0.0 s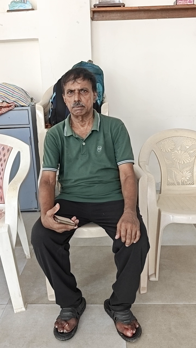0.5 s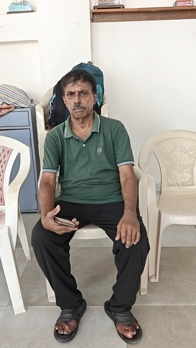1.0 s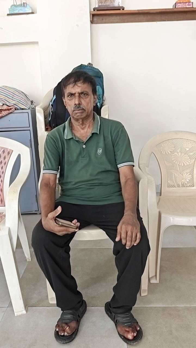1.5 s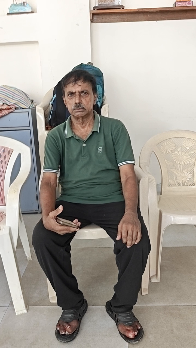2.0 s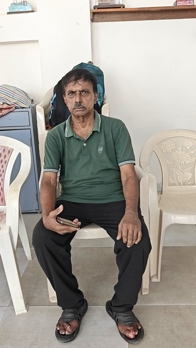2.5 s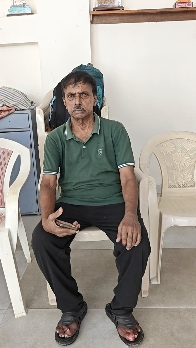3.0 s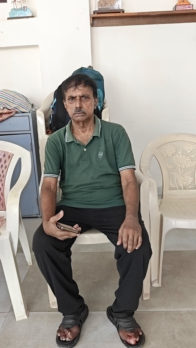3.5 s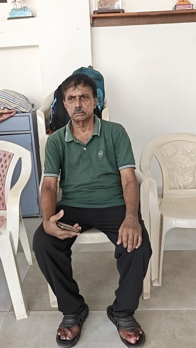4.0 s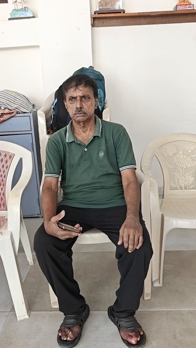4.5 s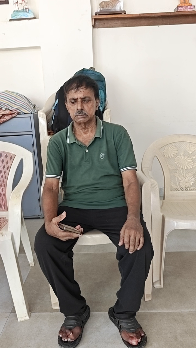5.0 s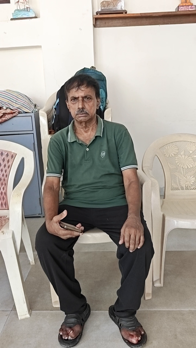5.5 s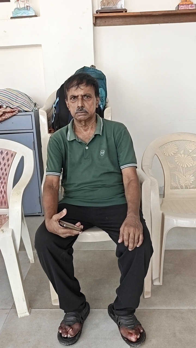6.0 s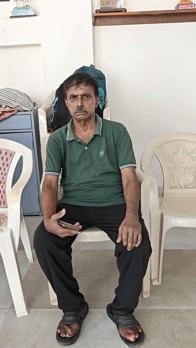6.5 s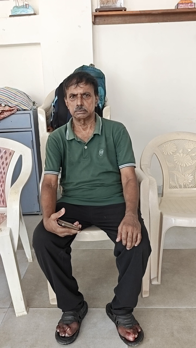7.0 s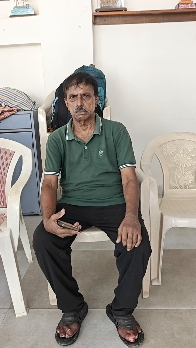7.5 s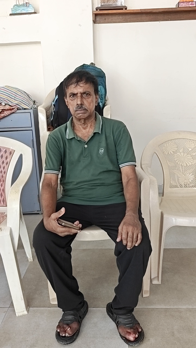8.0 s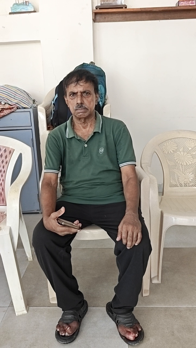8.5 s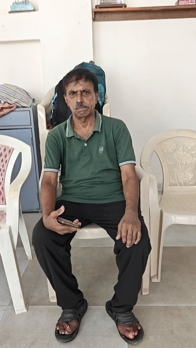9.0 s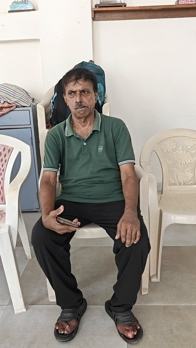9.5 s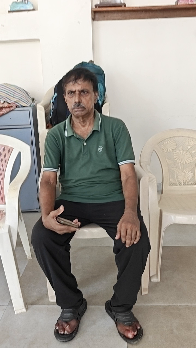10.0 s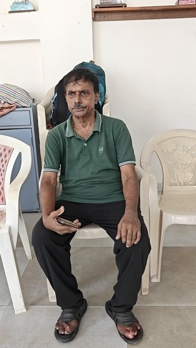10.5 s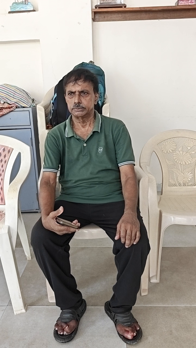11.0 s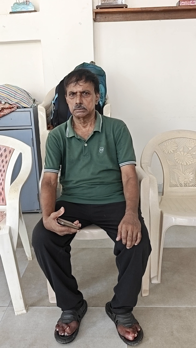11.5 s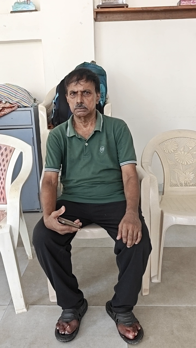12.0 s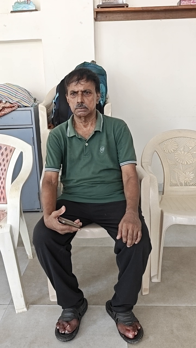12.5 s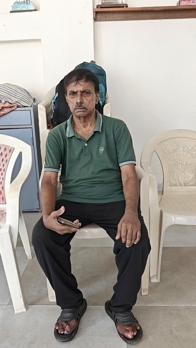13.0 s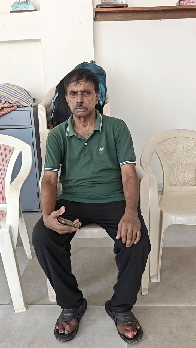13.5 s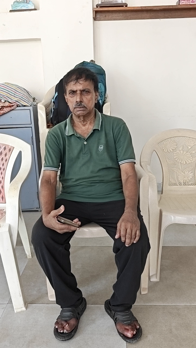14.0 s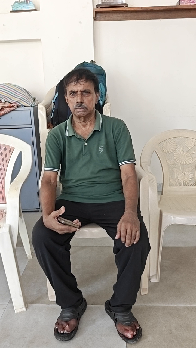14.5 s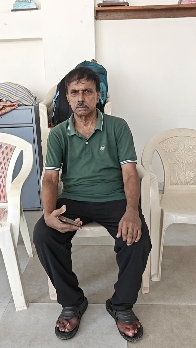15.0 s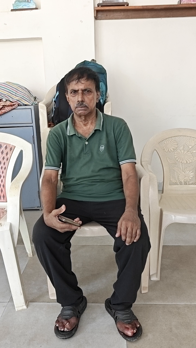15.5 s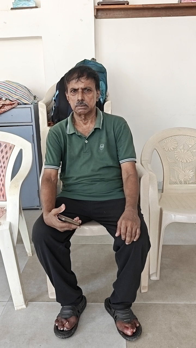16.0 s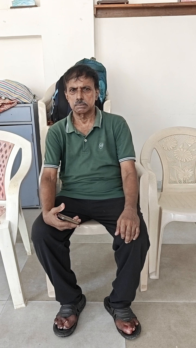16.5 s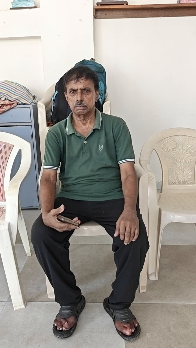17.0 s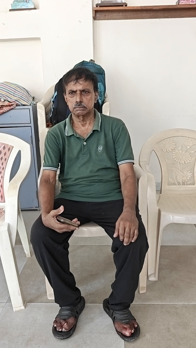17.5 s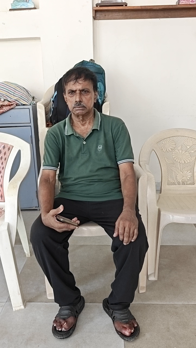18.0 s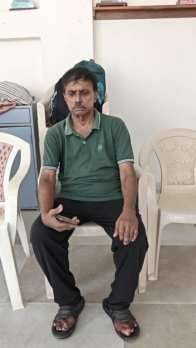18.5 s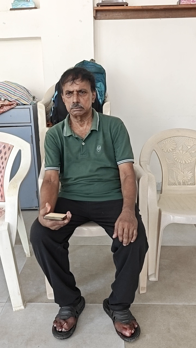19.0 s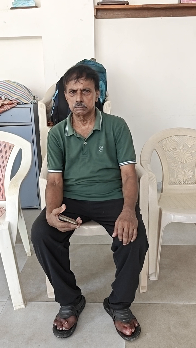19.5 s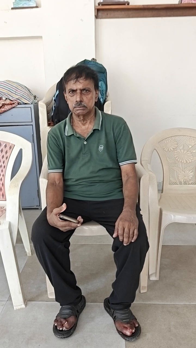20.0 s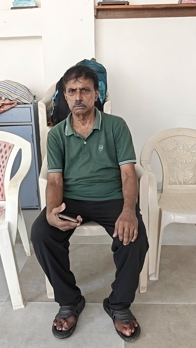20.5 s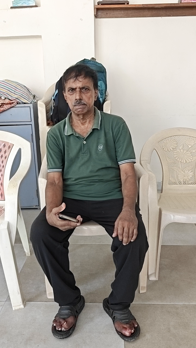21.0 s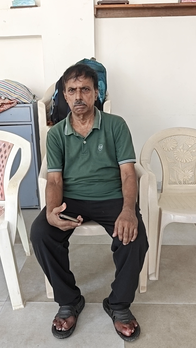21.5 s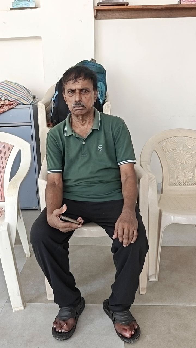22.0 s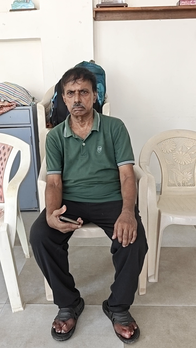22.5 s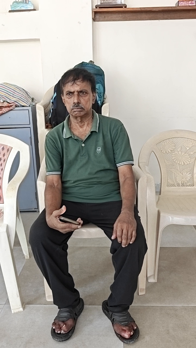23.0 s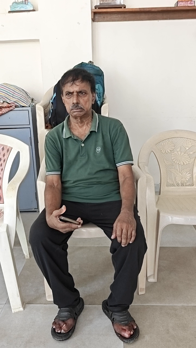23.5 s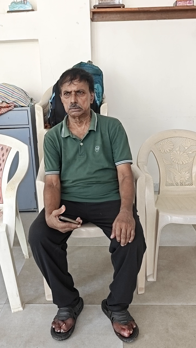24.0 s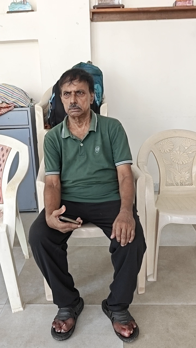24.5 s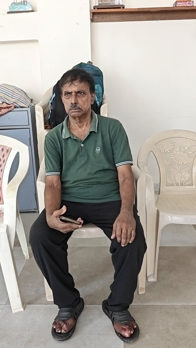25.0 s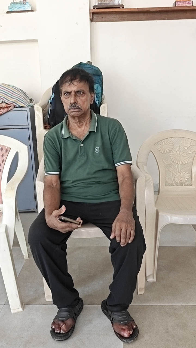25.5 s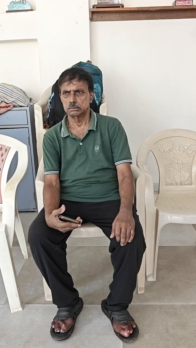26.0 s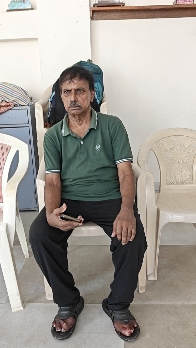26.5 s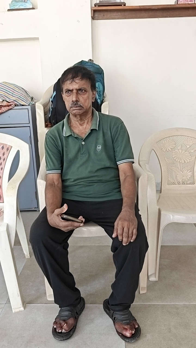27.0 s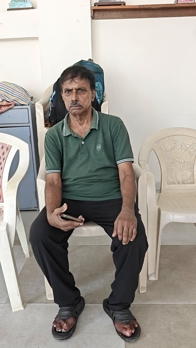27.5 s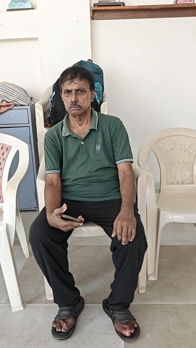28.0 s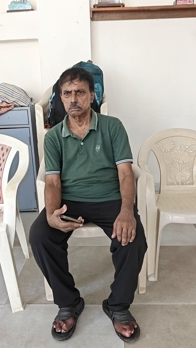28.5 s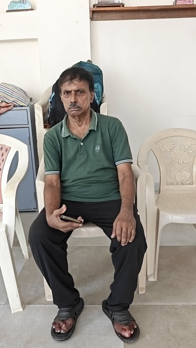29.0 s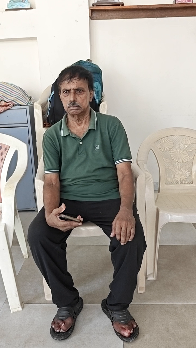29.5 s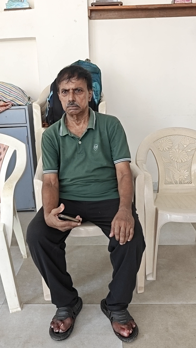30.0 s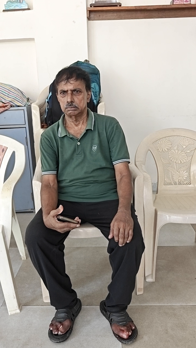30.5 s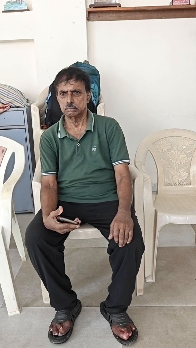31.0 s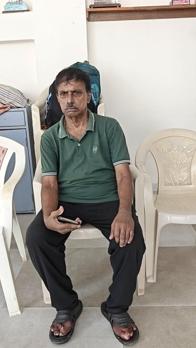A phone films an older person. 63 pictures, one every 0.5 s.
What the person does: Sitting.
